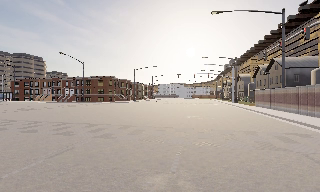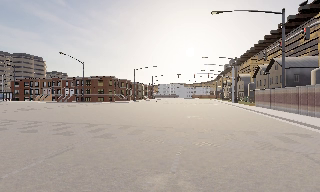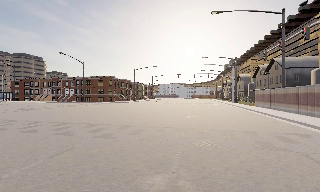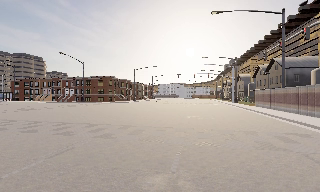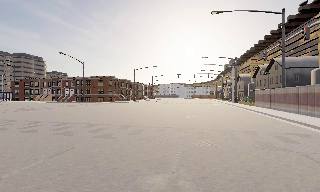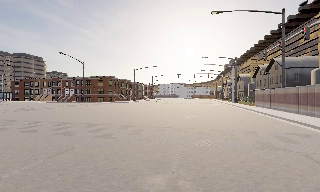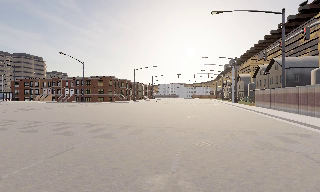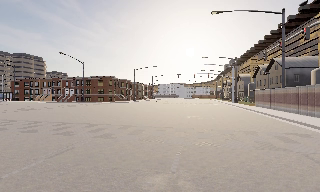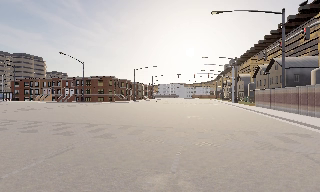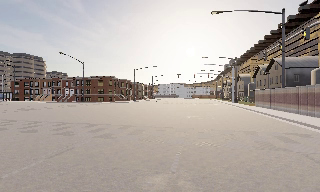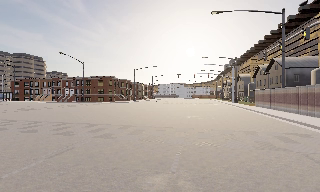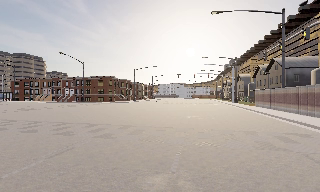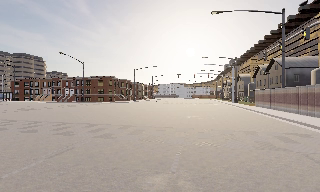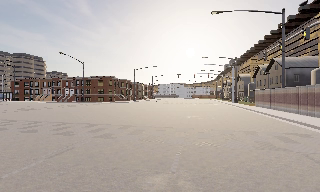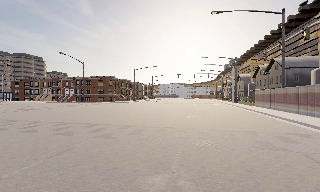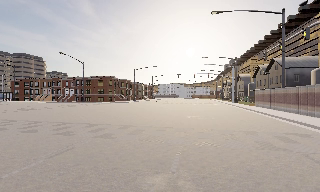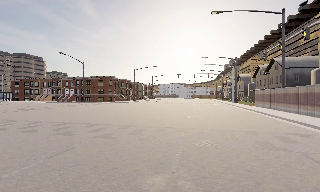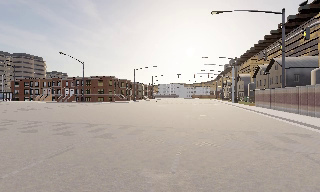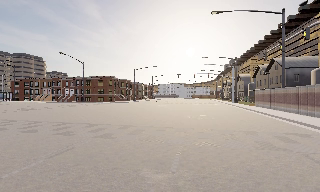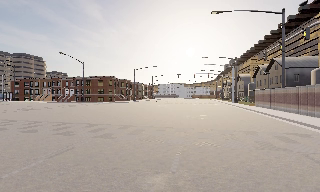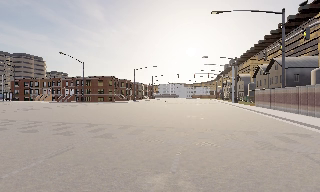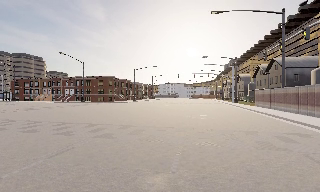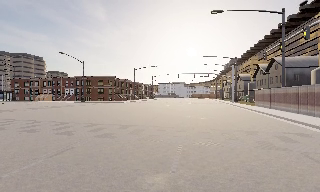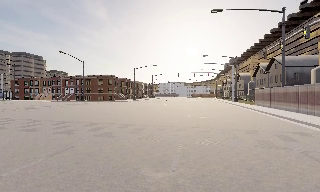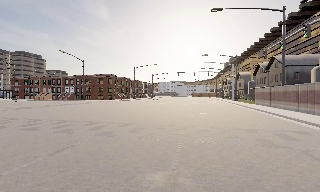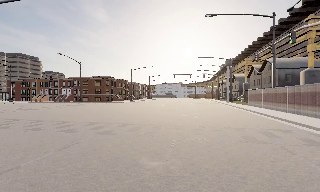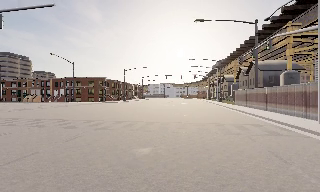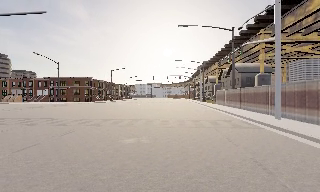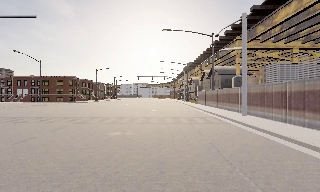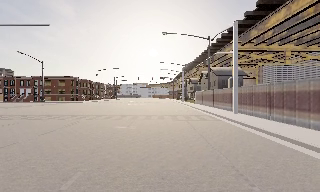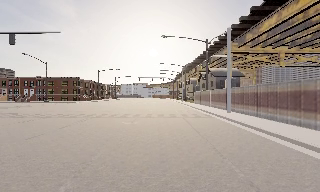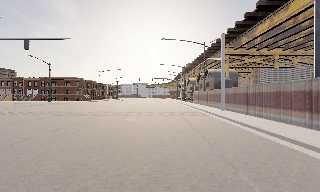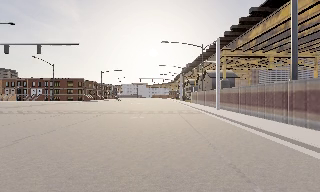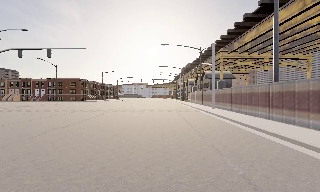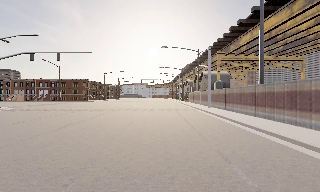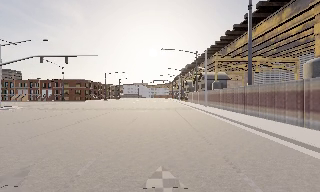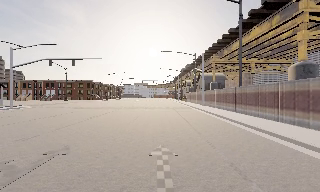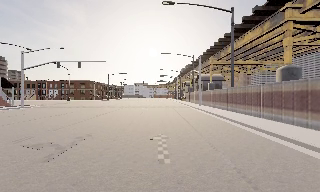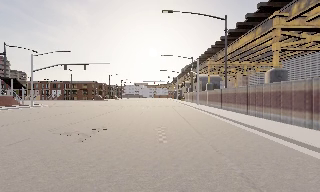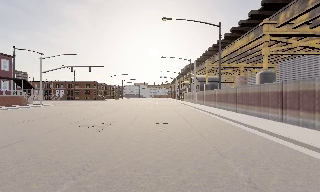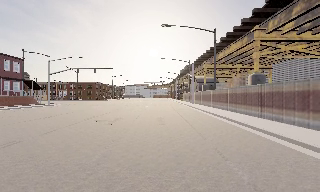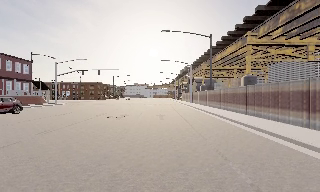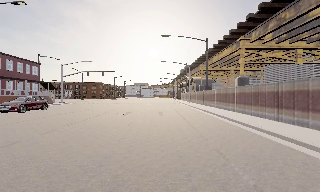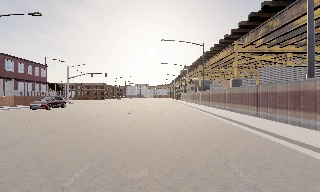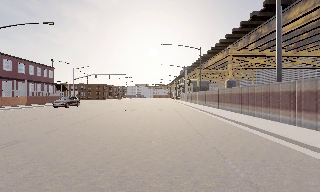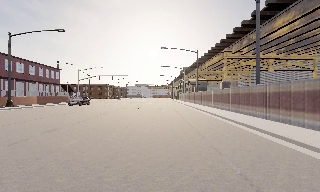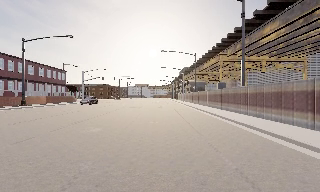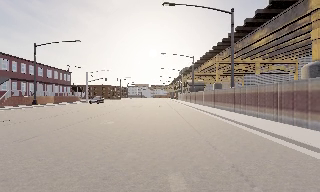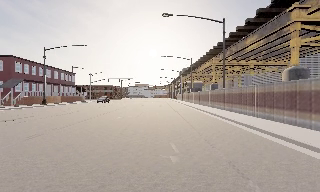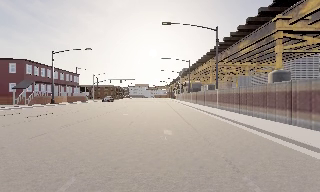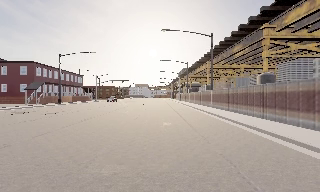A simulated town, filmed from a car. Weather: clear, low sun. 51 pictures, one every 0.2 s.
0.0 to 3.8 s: The camera keeps its place and its aim.
3.8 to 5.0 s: The camera travels backward, about 0.5 m, so what stands in front gets smaller. It gains speed.
5.0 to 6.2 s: The scene slides to the left, as the camera pans about 10 degrees to its right. It travels backward, about 7 m, so what stands in front gets smaller.
6.2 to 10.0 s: The camera travels backward, about 35 m, so what stands in front gets smaller.
The film runs backward here.
